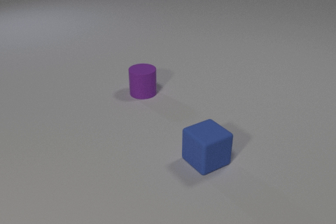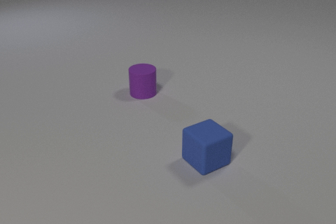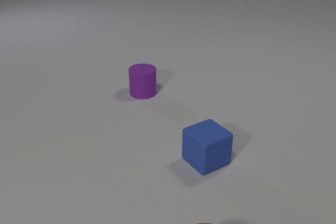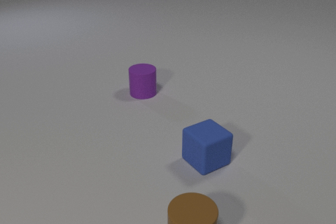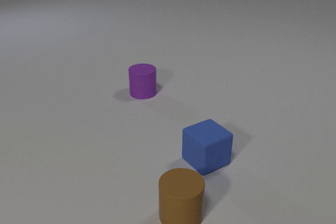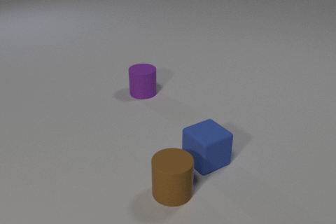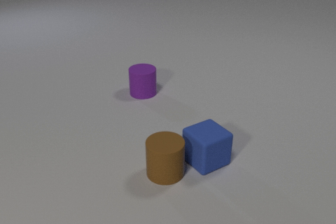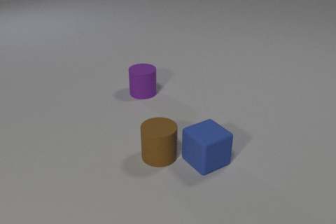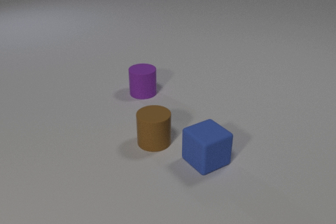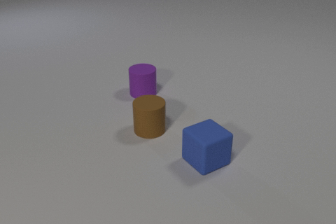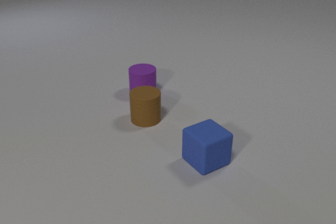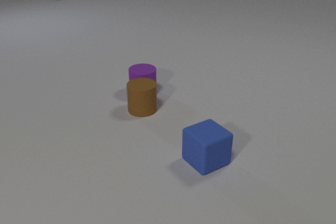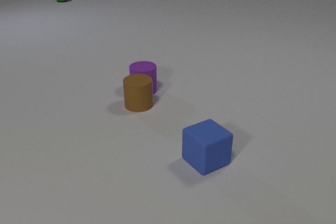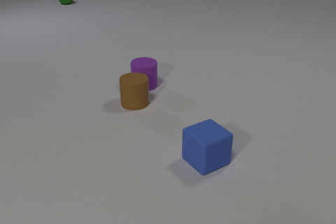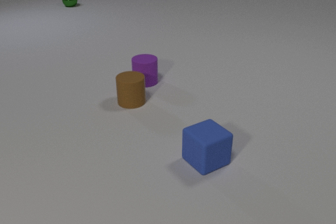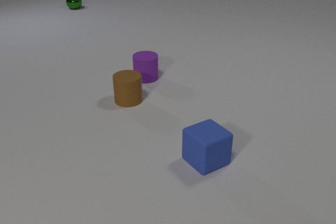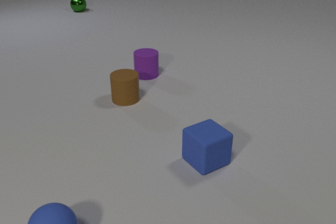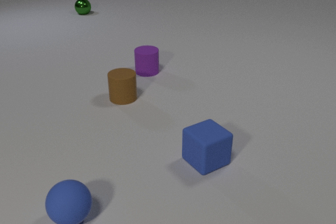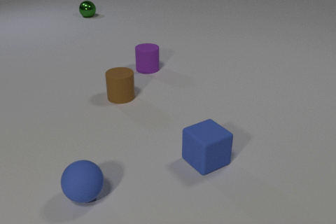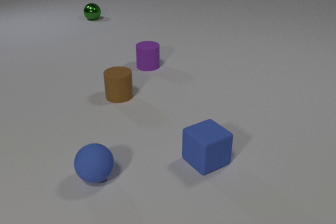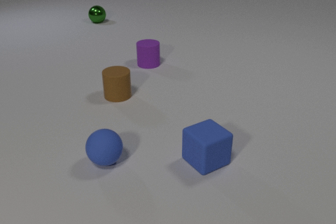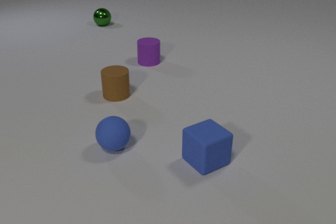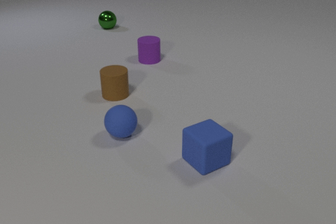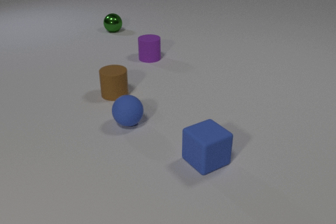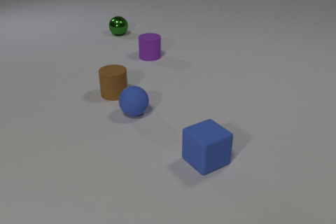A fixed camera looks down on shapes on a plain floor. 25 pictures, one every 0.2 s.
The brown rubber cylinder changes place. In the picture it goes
away from the camera.
The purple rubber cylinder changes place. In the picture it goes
away from the camera.
0.0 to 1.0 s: The brown rubber cylinder comes in at the bottom edge, slides away from the camera.
1.0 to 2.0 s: The brown rubber cylinder slides away from the camera.
2.0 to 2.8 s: The brown rubber cylinder slides away from the camera. The purple rubber cylinder slides away from the camera. The green metal sphere comes in at the top edge, rolls toward the camera. The brown rubber cylinder and the purple rubber cylinder collide.
2.8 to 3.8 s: The brown rubber cylinder slides away from the camera and to the left. The purple rubber cylinder slides away from the camera. The green metal sphere rolls toward the camera. The blue rubber sphere comes in at the bottom edge, rolls away from the camera and to the right.
3.8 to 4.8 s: The brown rubber cylinder moves, and ends about where it began. The purple rubber cylinder slides away from the camera. The green metal sphere rolls toward the camera and to the right. The blue rubber sphere rolls away from the camera.
Are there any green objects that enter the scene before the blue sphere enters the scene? yes.
What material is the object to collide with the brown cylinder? rubber.
What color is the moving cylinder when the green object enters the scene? brown.
